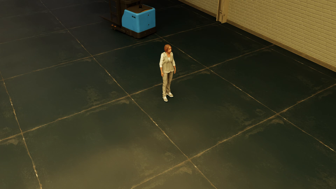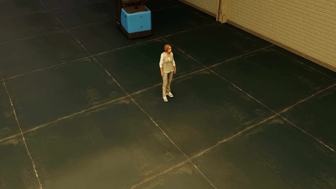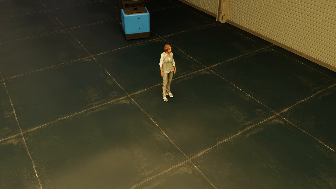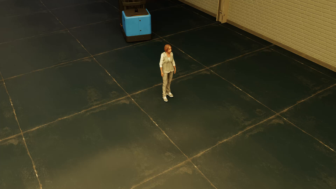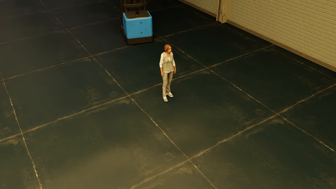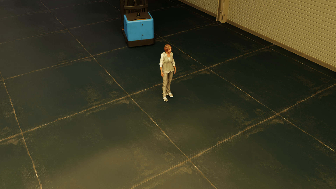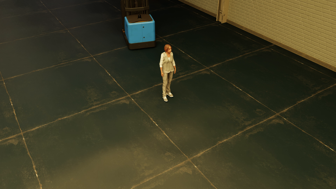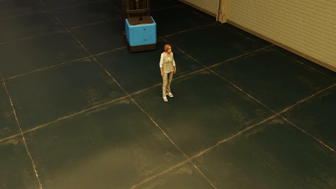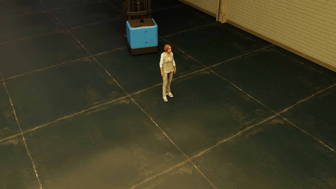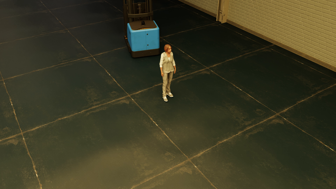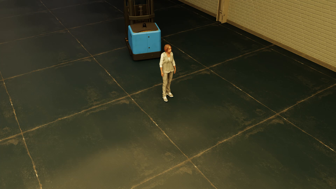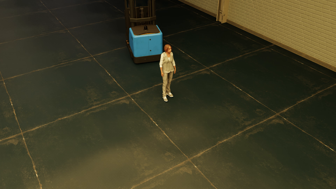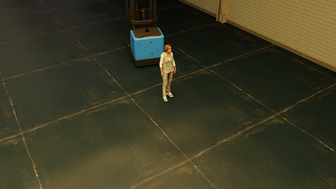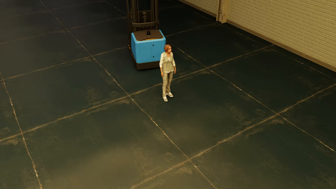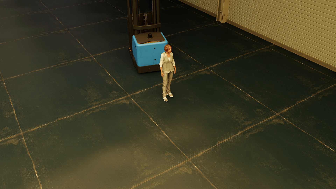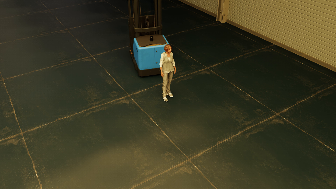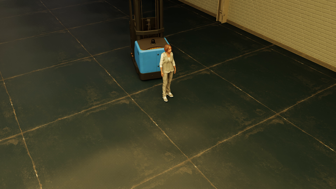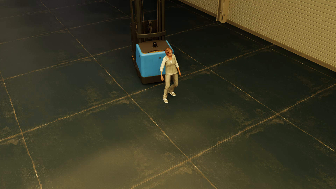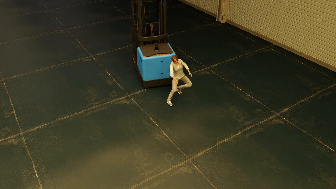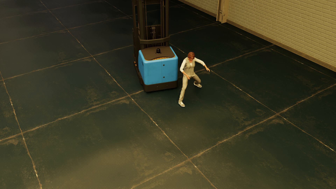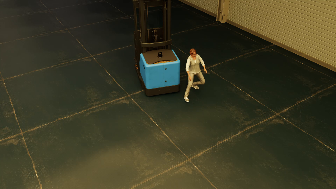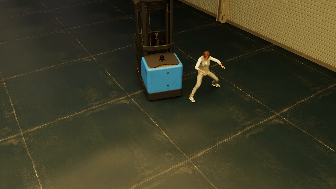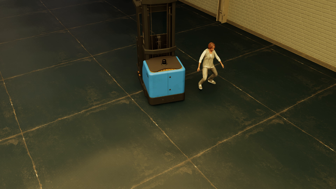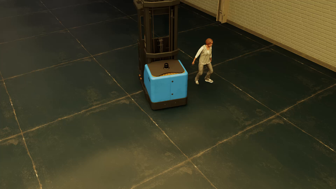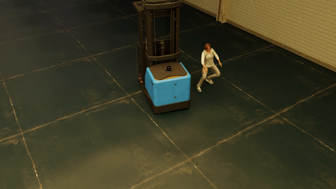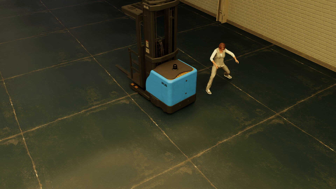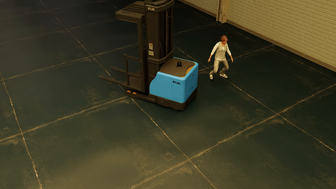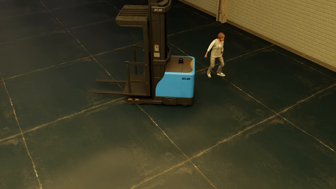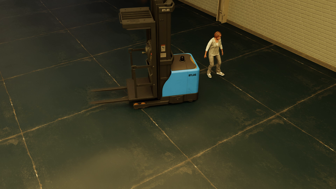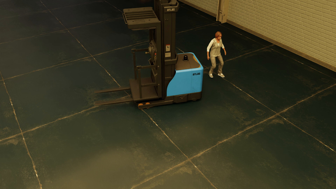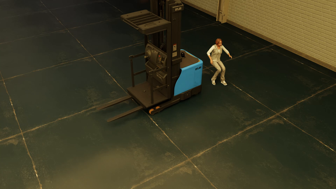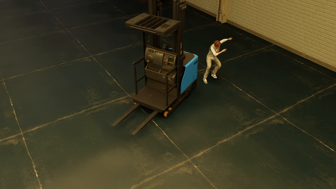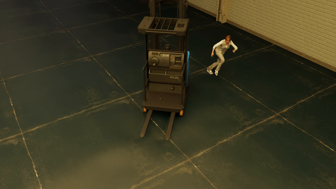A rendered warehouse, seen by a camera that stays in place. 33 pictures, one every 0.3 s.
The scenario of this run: Near miss between a forklift and a person.
